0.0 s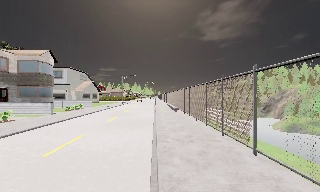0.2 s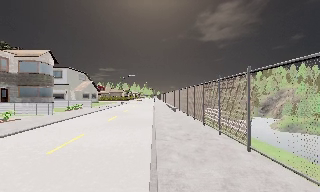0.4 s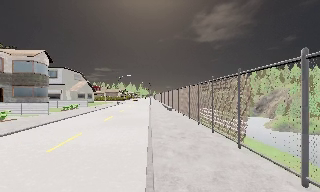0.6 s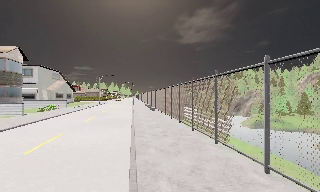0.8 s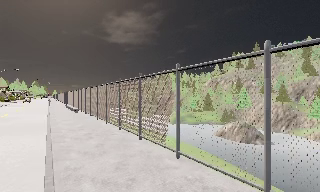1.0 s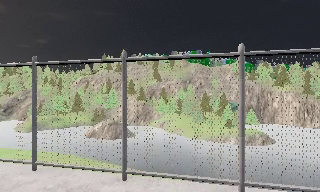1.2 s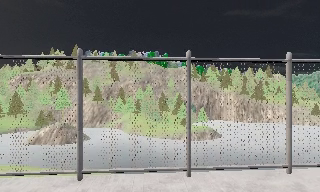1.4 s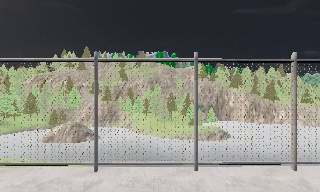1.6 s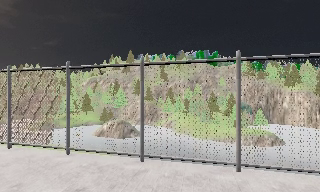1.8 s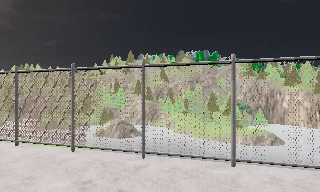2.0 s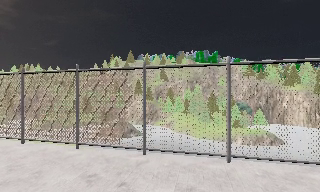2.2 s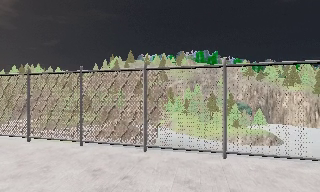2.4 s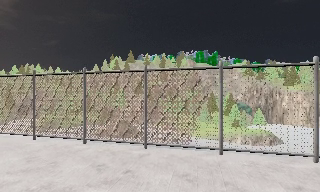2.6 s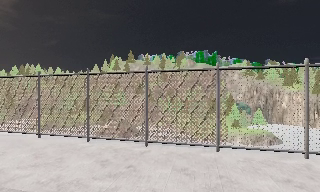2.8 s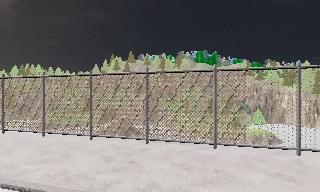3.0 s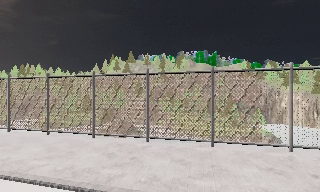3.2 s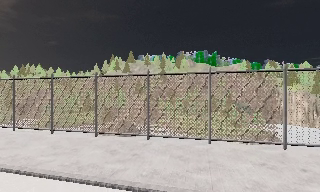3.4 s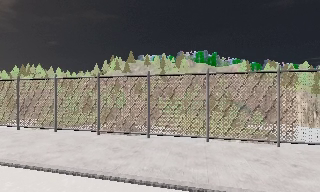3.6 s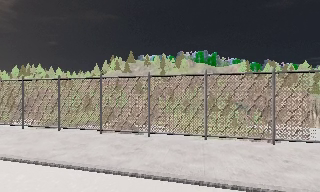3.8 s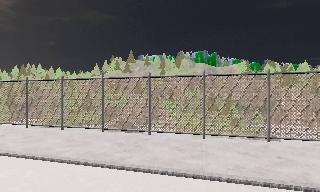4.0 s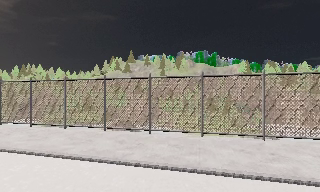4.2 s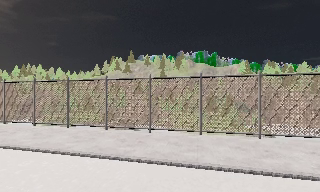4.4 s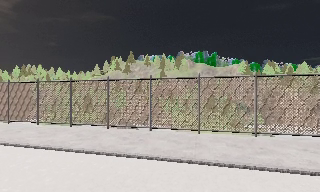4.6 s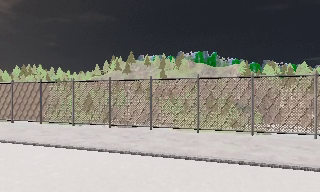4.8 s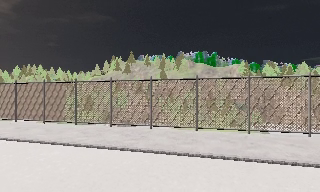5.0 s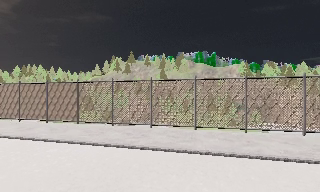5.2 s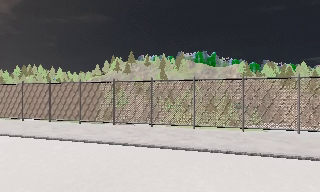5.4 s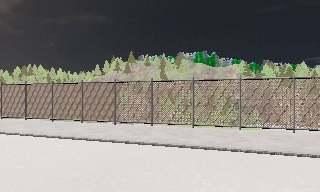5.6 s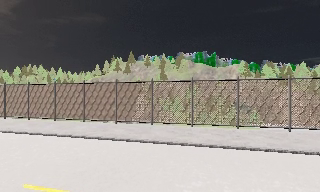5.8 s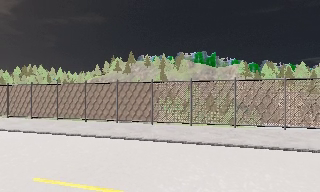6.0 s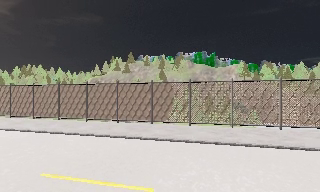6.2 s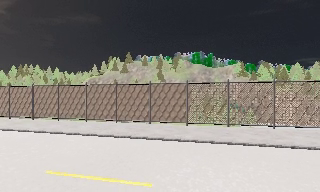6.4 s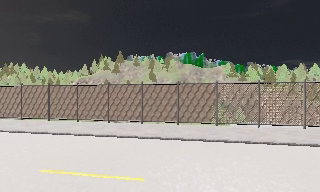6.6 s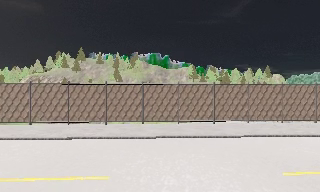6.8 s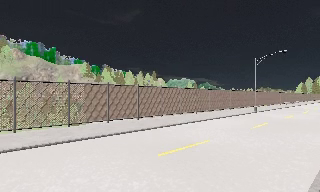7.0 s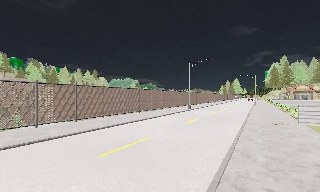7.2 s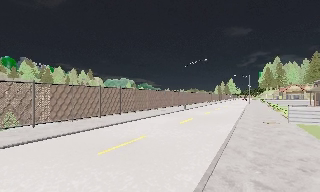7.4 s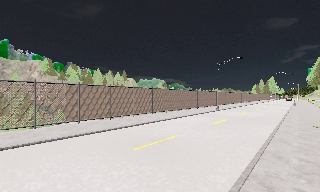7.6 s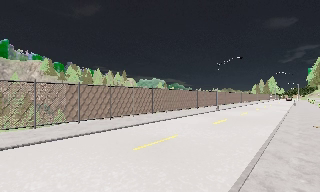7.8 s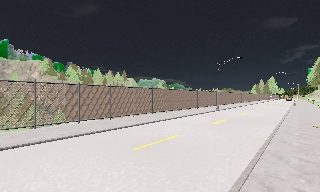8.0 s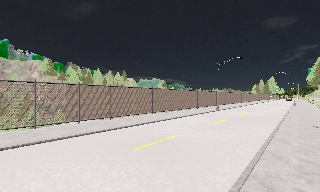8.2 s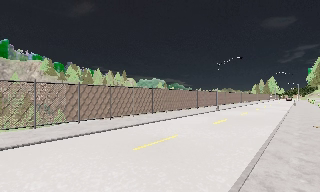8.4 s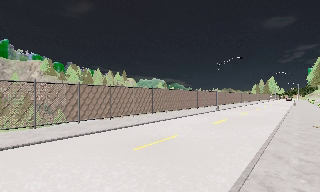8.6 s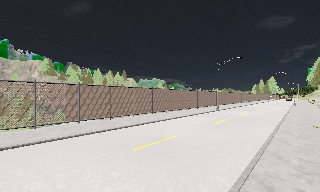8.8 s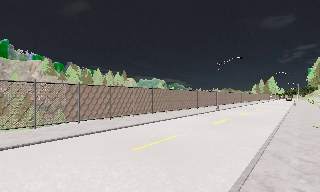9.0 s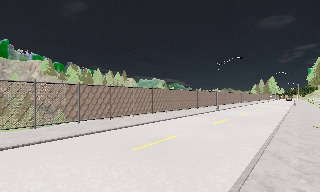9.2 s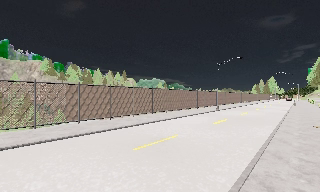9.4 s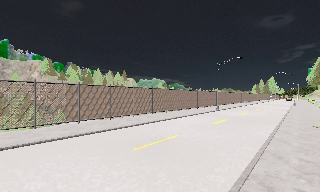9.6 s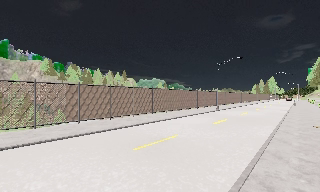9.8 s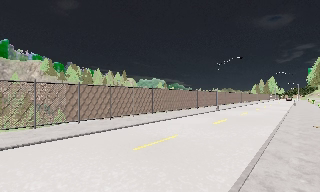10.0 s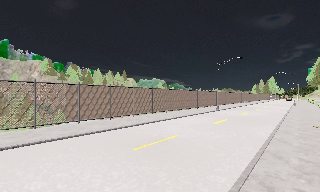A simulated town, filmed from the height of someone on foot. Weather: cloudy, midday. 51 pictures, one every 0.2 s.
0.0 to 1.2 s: The camera pans to its right, which is clockwise from overhead, by about 90 degrees. It travels backward, about 2 m.
1.2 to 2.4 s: The scene slides to the right, as the camera pans about 15 degrees to its left. It travels backward, about 2 m, so what stands in front gets smaller.
2.4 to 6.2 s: The camera travels backward, about 6 m, so what stands in front gets smaller.
6.2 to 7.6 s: The camera swings to its right by about 60 degrees, and the scene slides to the left. It travels backward, about 1.5 m. It loses speed.
7.6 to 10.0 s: The camera keeps its place and its aim.
The film runs backward here.
